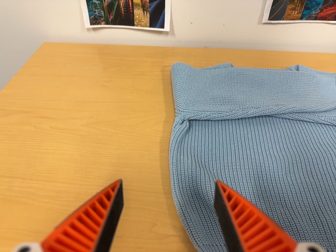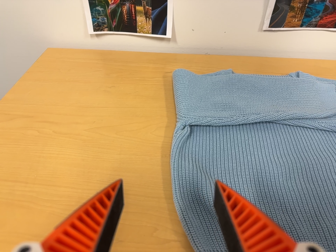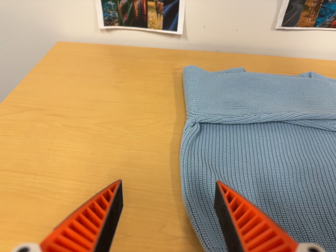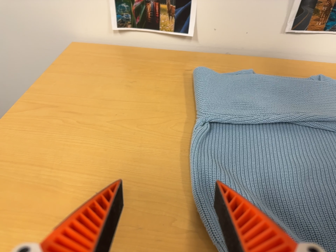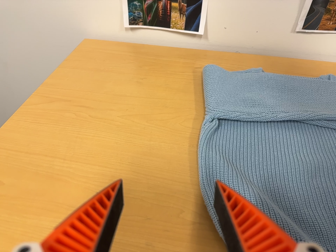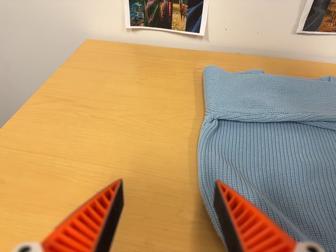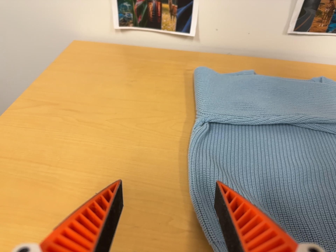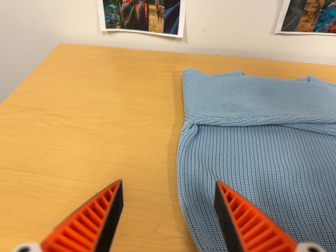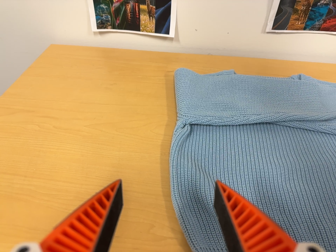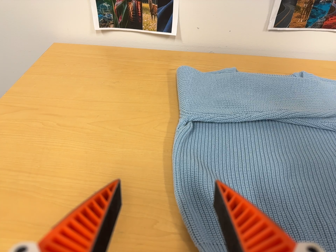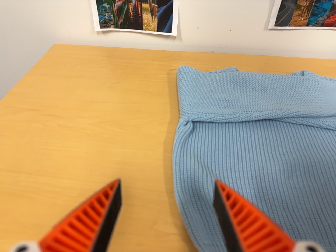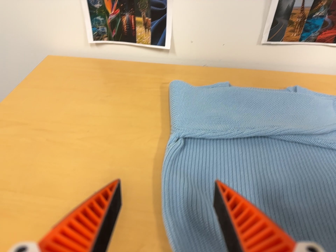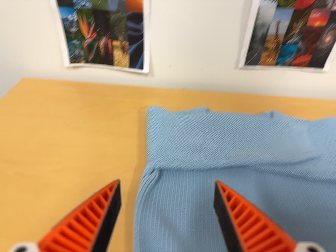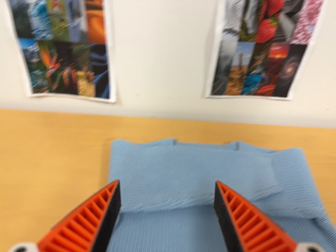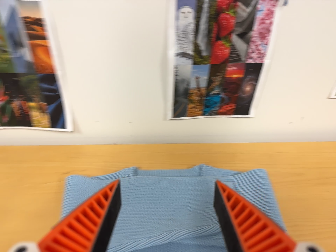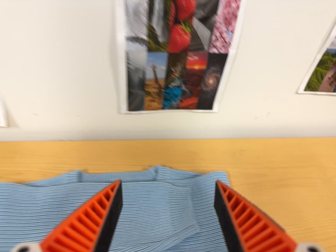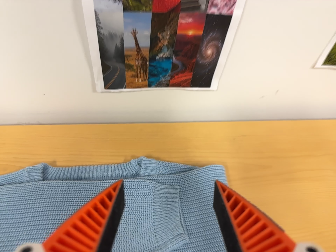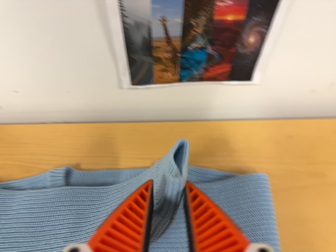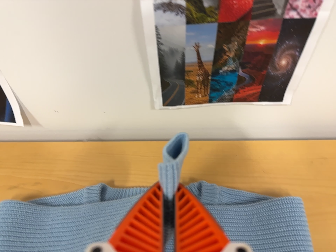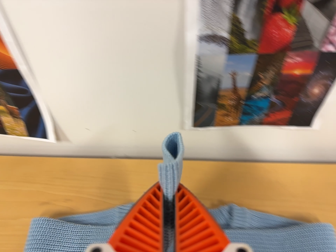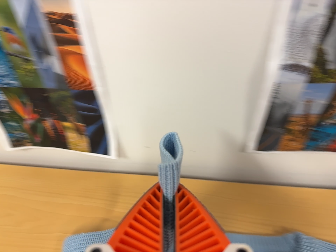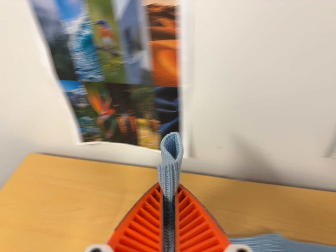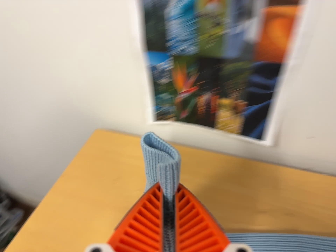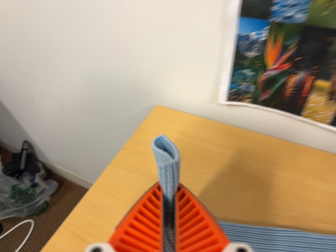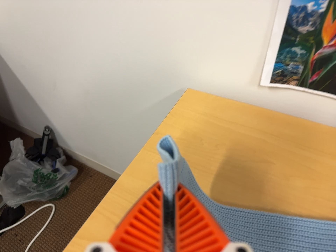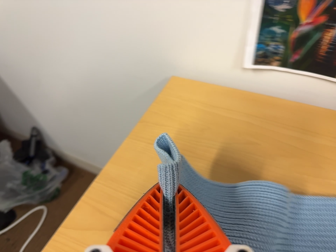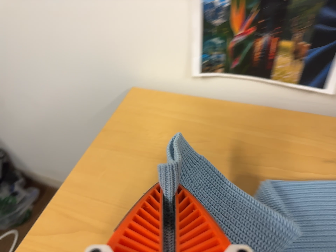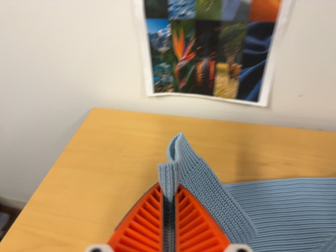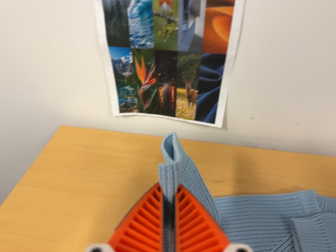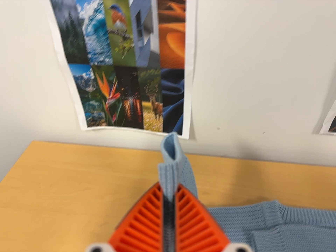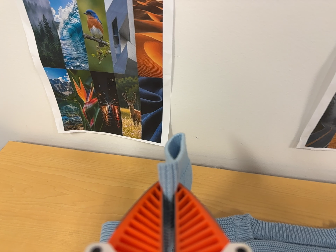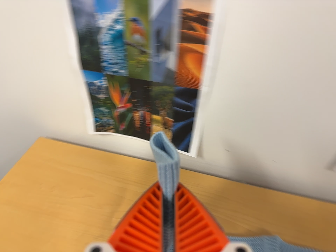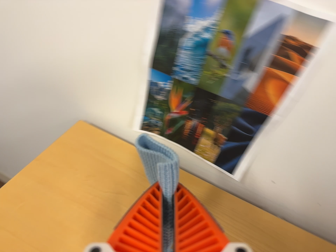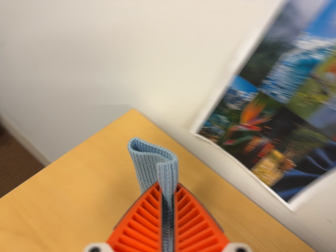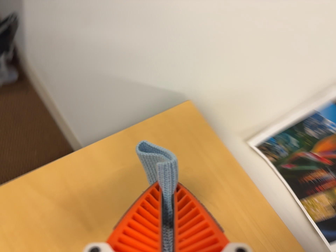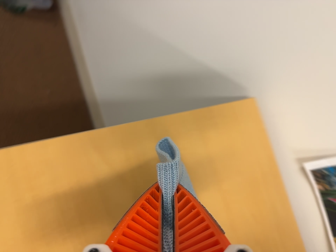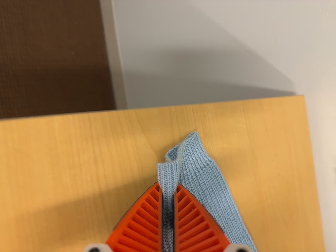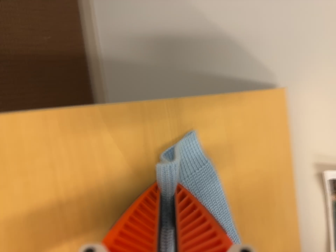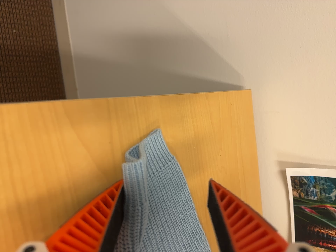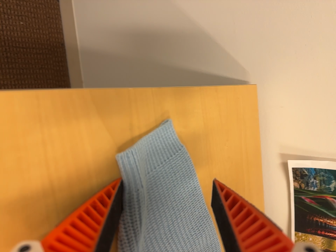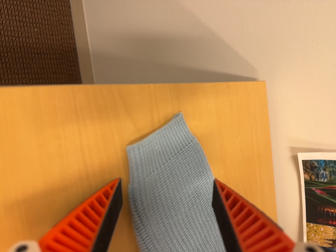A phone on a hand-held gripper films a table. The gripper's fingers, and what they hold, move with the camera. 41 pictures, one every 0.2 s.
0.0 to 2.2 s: The camera shifts only a little, or ends up much as it began.
2.2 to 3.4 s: The camera travels forward, toward the top of its view and to its right, about 36 cm, so what stands in front looms larger.
3.4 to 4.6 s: The camera swings to its left by about 25 degrees, and the scene slides to the right. It travels to its left, about 40 cm, so close, fixed things drift to the right. It rolls about its line of sight by about 15 degrees, and the scene rotates clockwise.
4.6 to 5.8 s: The camera pans to its right by about 15 degrees. It travels to its right and backward, about 16 cm, so close, fixed things drift to the left. It rolls about its line of sight by about 10 degrees, and the scene rotates counterclockwise.
5.8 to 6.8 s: The camera travels to its left, about 32 cm, so close, fixed things drift to the right. It rolls about its line of sight by about 50 degrees, and the scene rotates clockwise.
6.8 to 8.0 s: The camera travels to its left, about 16 cm. Its aim tips toward the bottom of its view by about 15 degrees, and the scene shifts upward. It rolls about its line of sight by about 30 degrees, and the scene rotates clockwise.
The film runs backward here.
